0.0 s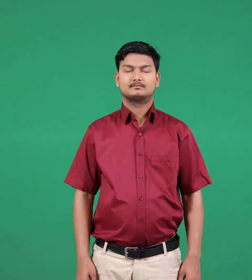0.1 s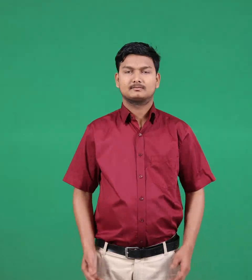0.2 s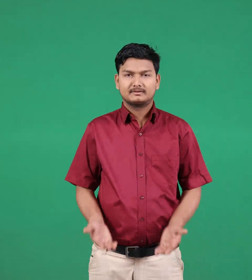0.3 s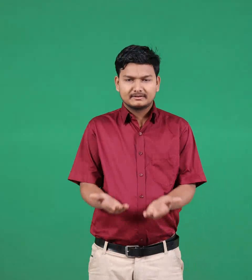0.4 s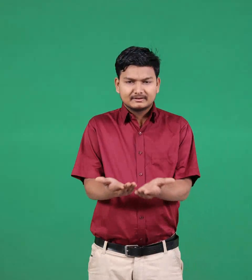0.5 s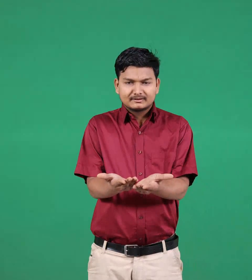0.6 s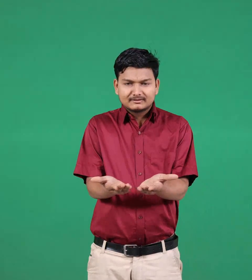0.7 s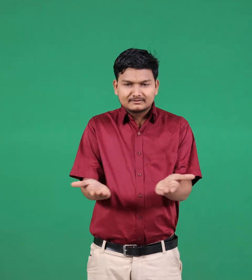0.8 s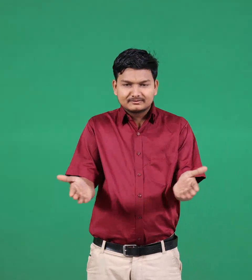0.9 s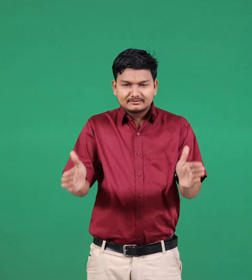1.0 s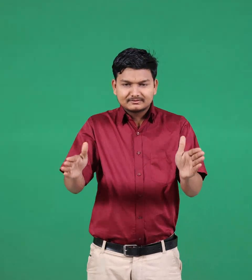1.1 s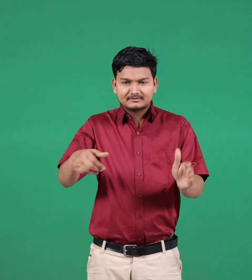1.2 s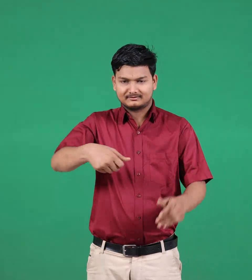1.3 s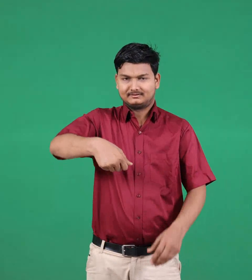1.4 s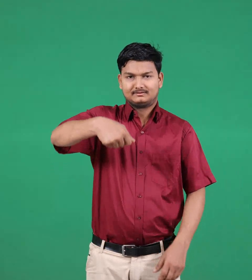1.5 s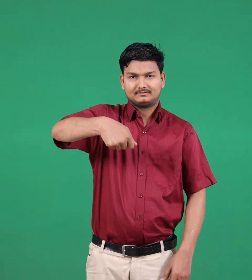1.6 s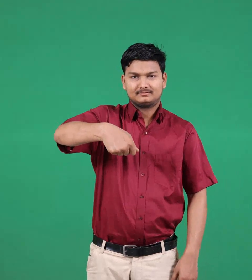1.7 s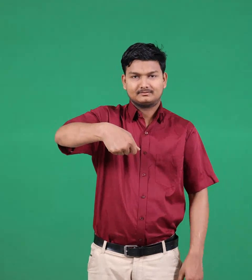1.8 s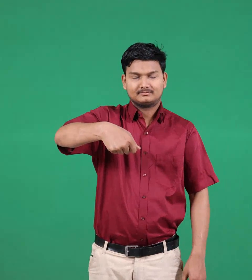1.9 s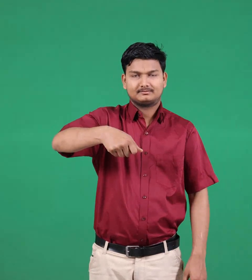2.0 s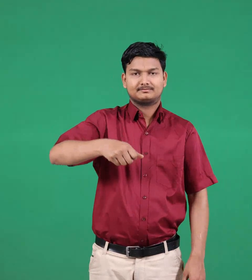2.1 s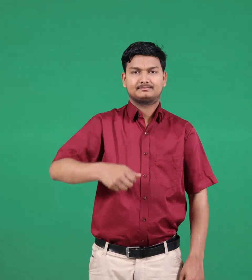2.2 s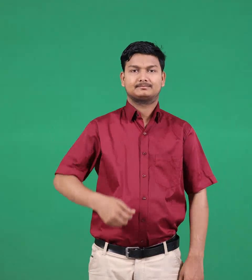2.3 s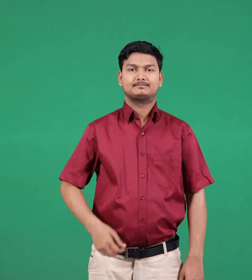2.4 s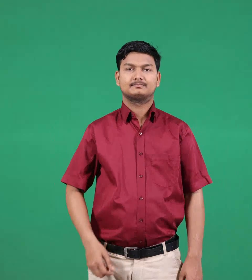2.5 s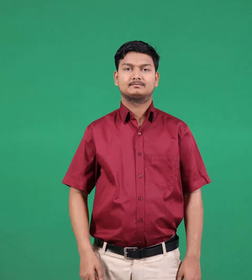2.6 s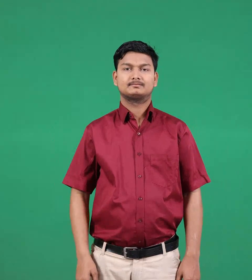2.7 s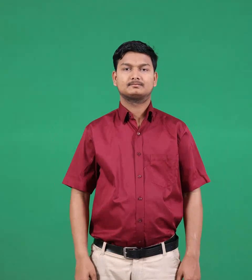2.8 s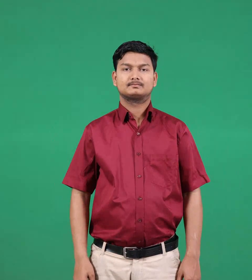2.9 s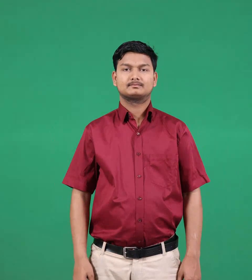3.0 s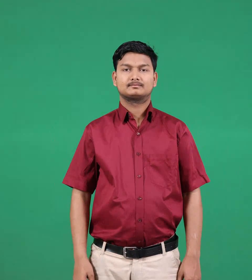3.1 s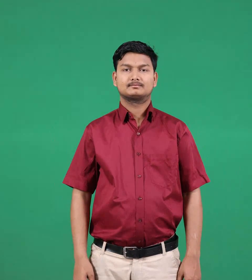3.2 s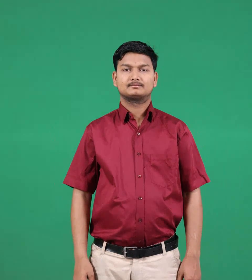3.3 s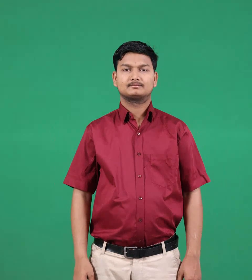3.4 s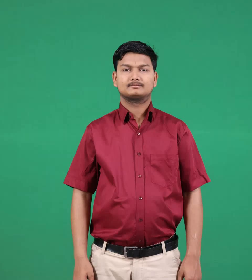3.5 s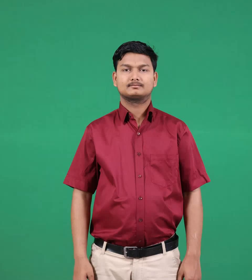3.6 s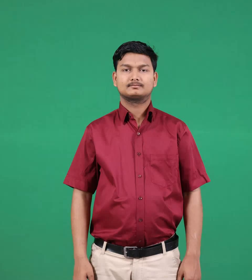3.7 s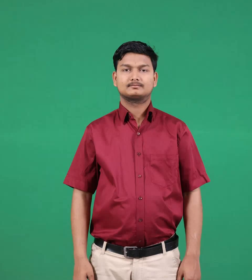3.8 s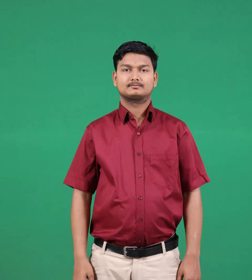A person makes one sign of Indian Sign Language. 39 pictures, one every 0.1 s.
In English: bucket
